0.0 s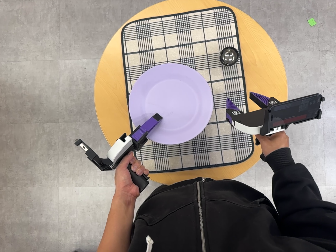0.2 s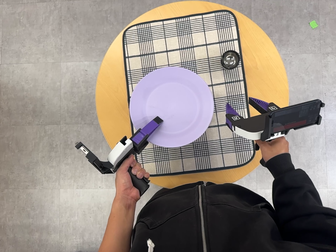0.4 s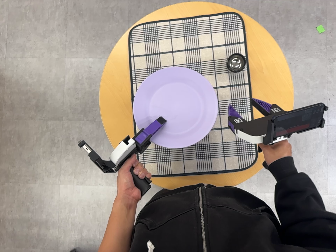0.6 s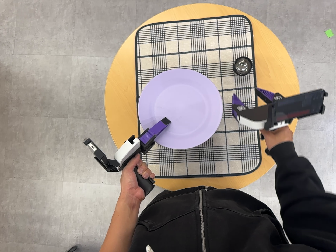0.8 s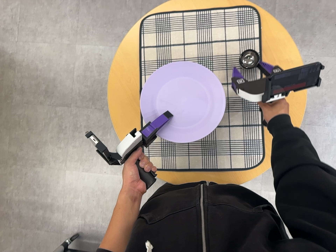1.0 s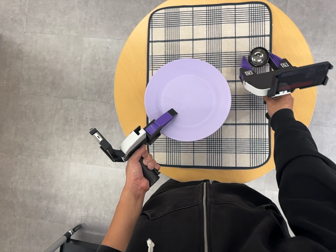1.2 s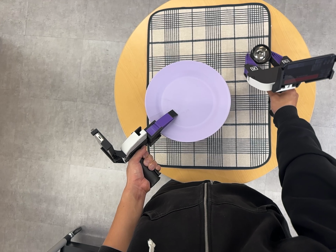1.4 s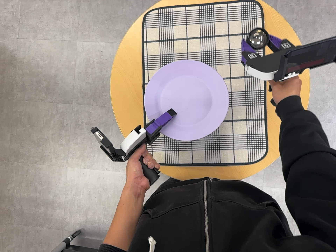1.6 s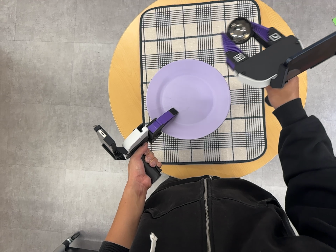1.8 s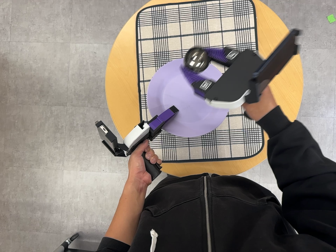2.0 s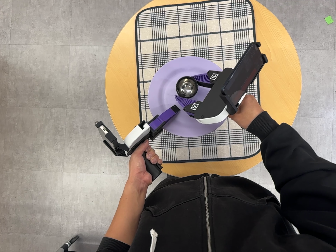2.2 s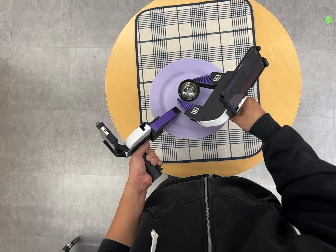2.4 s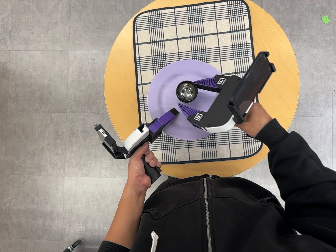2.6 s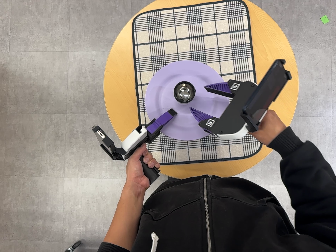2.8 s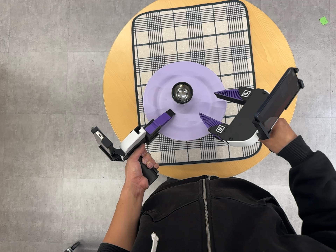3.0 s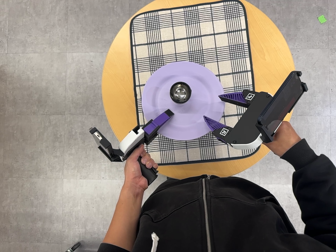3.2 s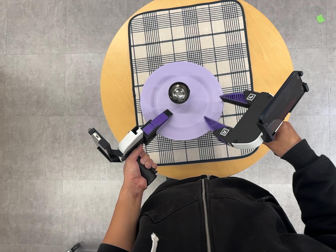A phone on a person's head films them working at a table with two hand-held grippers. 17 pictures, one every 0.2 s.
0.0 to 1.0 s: The camera shifts only a little, or ends up much as it began.
1.0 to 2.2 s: The camera travels toward the bottom of its view, about 5 cm, so close, fixed things drift upward.
2.2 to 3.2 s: The camera keeps its place and its aim.
The film runs backward here.
